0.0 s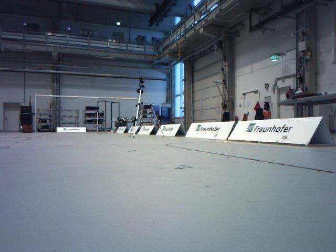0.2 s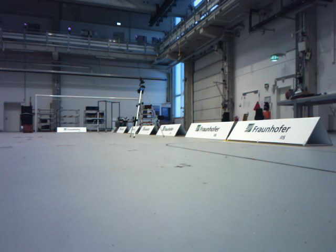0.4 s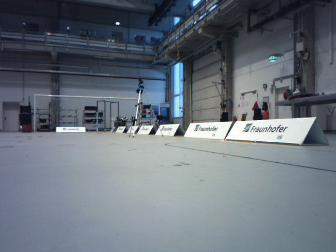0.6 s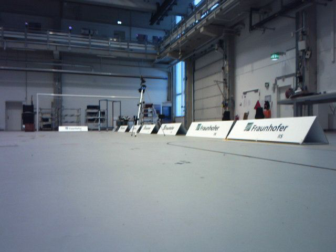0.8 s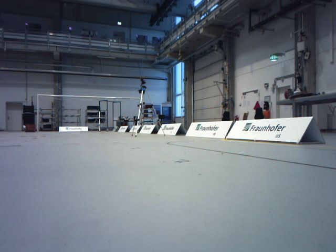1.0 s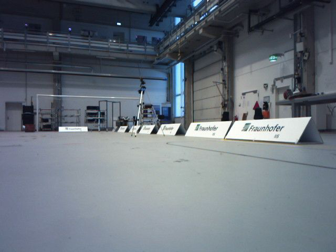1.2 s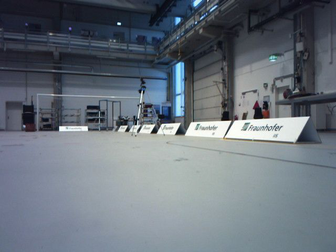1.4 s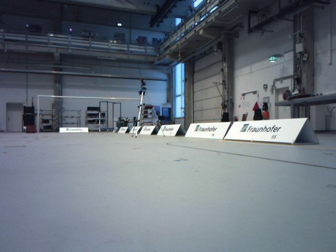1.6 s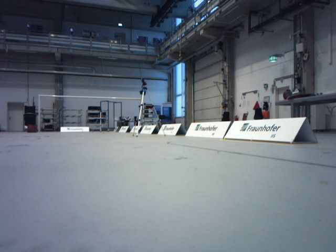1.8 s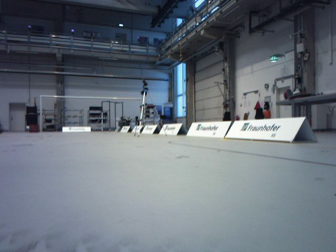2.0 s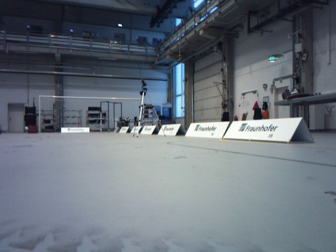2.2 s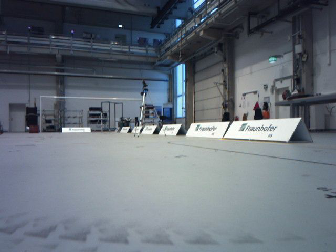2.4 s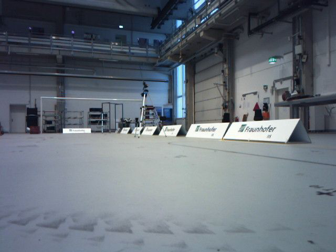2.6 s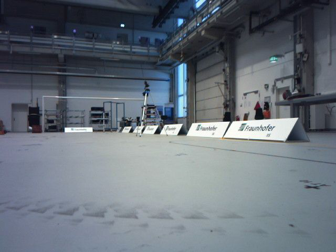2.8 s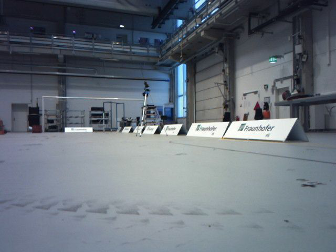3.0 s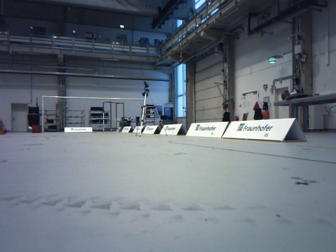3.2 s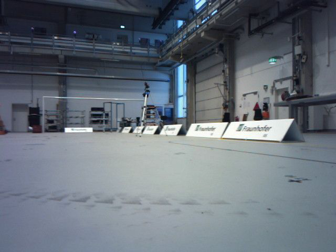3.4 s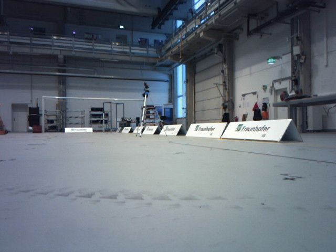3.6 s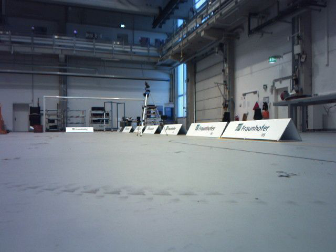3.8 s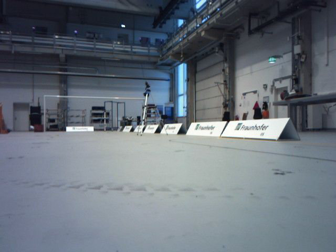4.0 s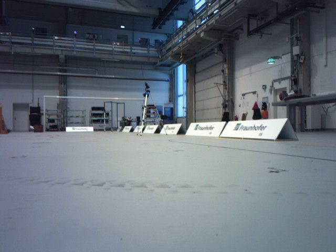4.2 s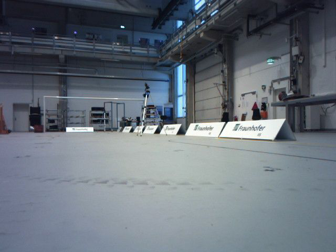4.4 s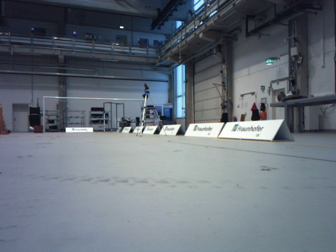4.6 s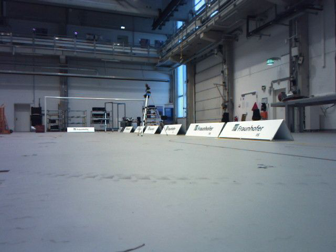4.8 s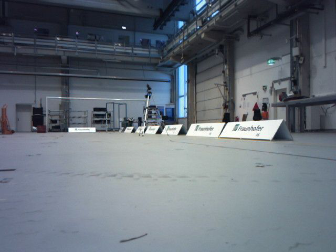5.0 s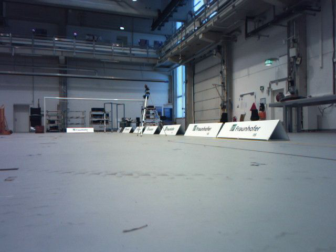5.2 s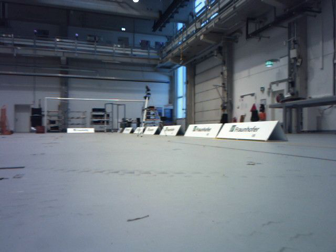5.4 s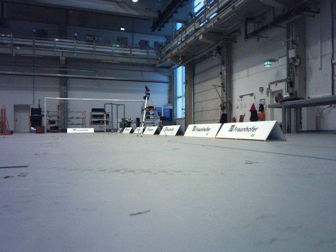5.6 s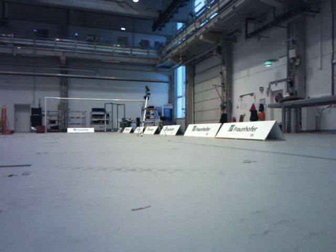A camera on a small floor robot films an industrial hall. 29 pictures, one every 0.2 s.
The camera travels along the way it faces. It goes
backward.
0.0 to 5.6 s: The camera travels backward, about 1.2 m, so what stands in front gets smaller.
The film runs backward here.
